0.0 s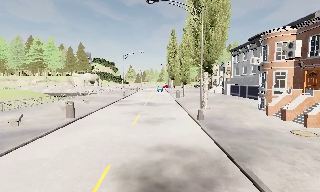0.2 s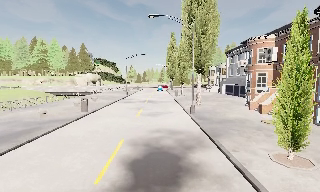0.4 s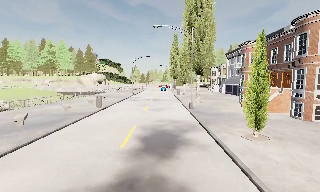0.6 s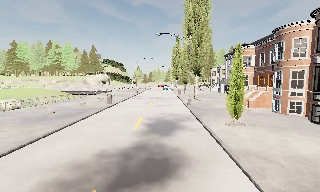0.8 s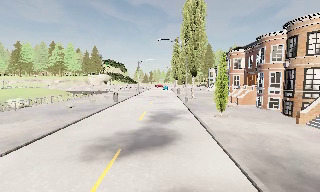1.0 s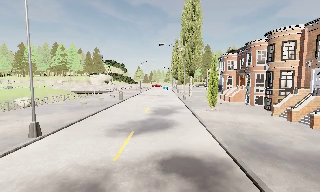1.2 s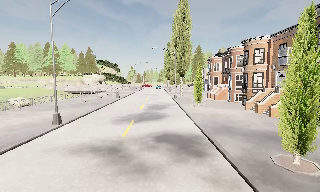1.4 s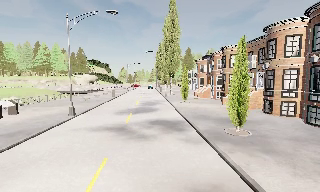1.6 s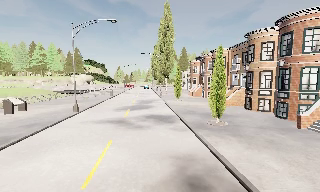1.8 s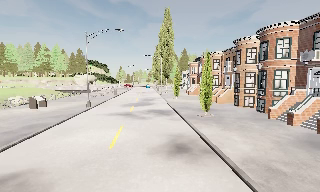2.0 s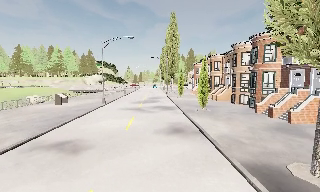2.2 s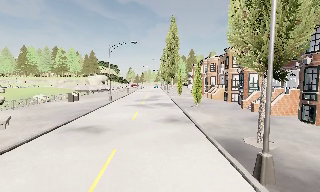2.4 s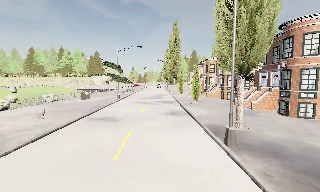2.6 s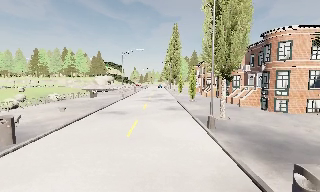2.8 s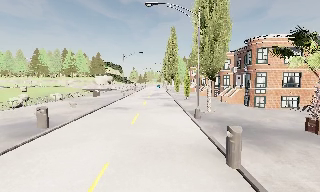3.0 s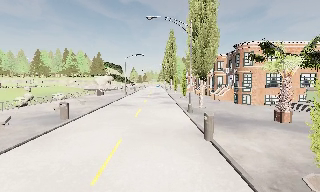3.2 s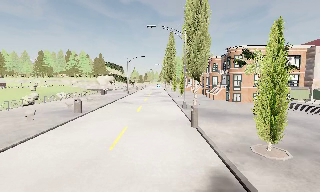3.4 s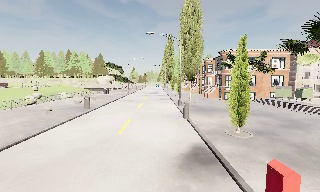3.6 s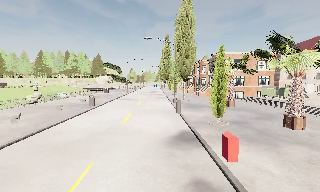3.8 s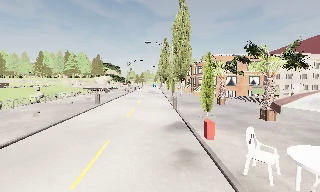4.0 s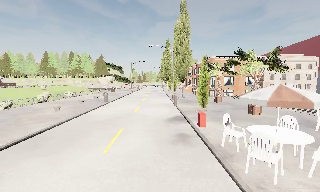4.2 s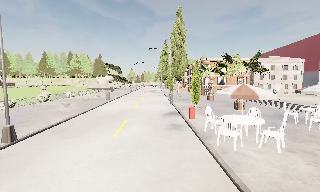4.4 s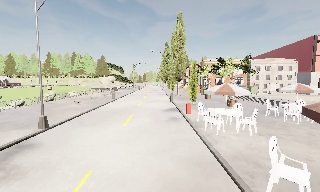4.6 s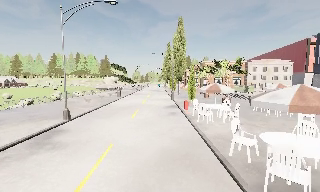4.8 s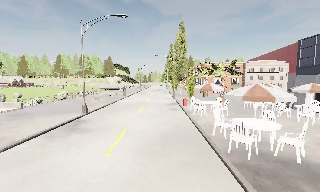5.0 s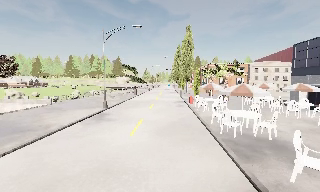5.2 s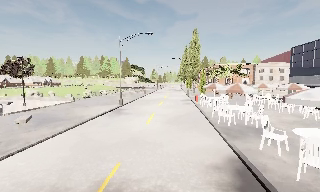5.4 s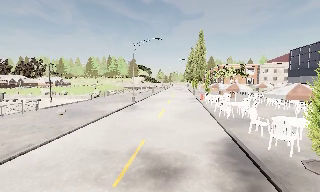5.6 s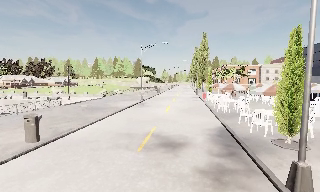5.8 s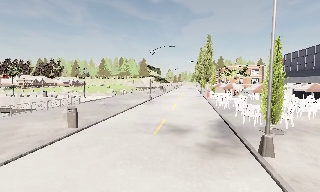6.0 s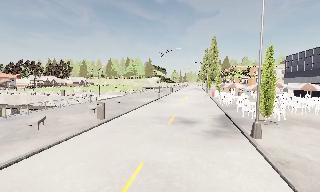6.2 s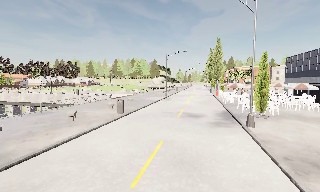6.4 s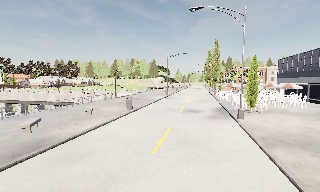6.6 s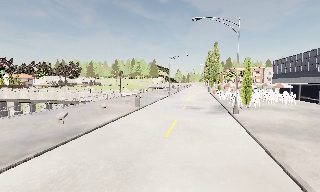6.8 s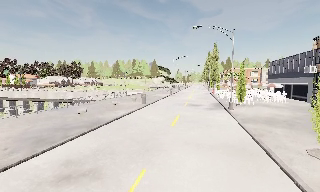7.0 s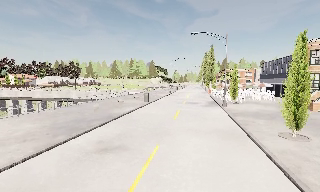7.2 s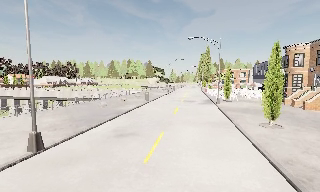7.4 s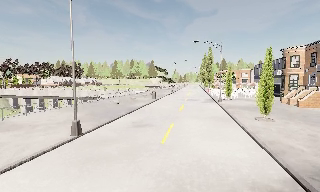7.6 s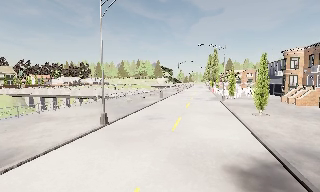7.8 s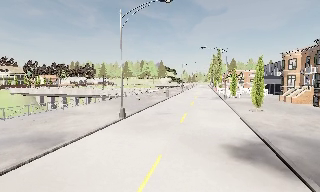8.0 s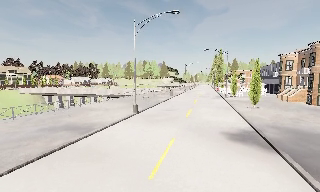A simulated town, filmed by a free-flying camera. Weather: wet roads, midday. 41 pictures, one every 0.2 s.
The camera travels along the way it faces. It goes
backward.
0.0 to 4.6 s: The camera travels backward, about 50 m, so what stands in front gets smaller.
4.6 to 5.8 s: The scene slides to the right, as the camera pans about 10 degrees to its left. It travels backward, about 13 m, so what stands in front gets smaller.
5.8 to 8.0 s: The camera travels backward, about 20 m, so what stands in front gets smaller.
The film runs backward here.
